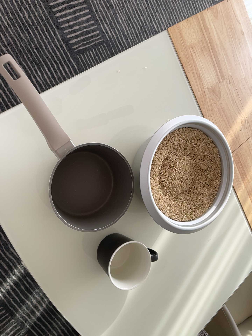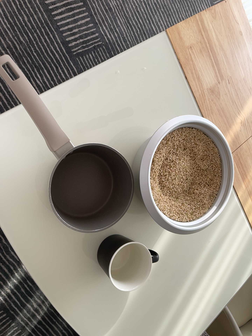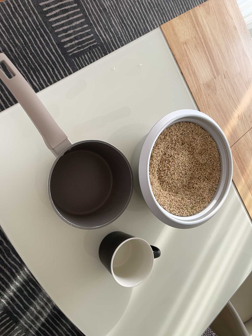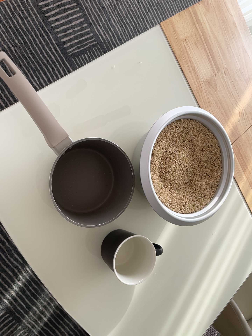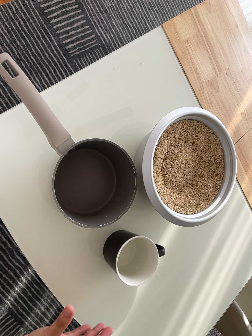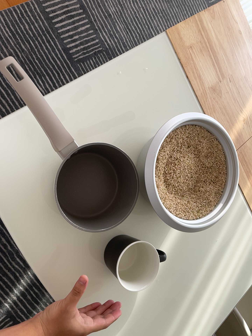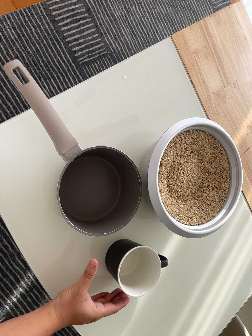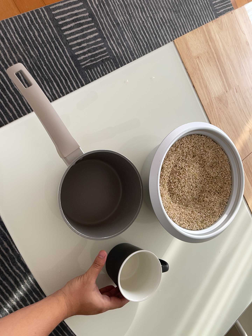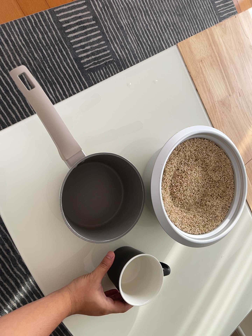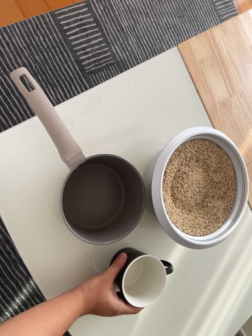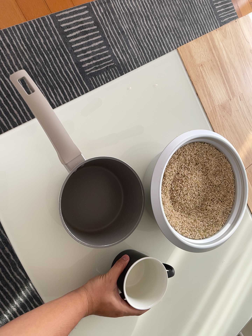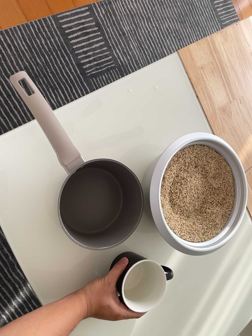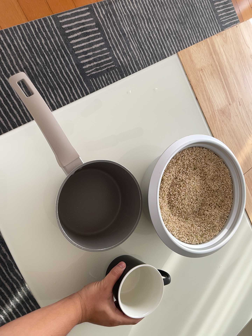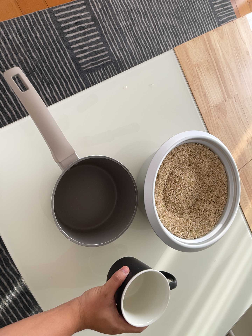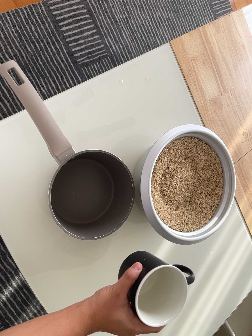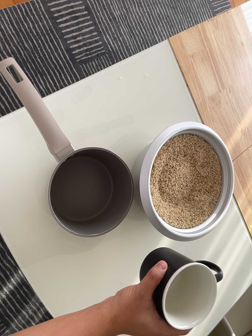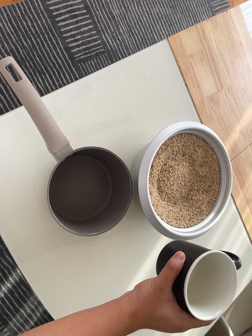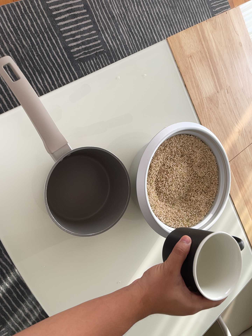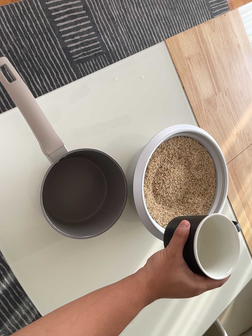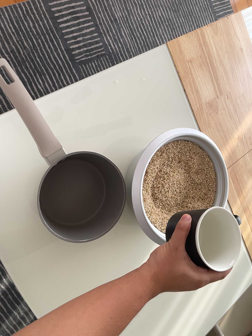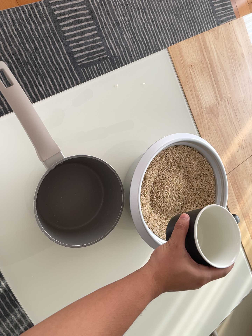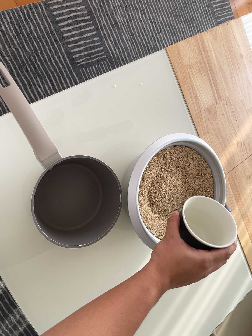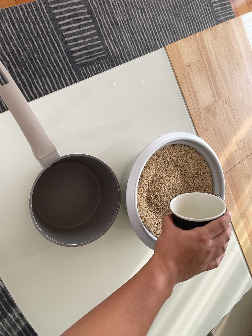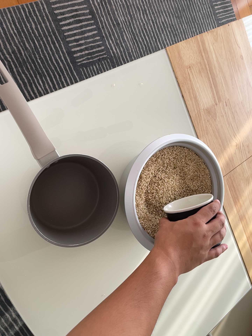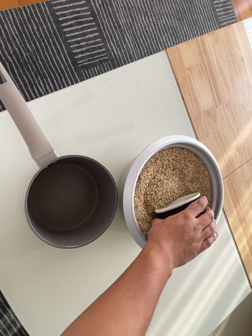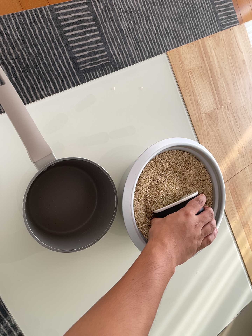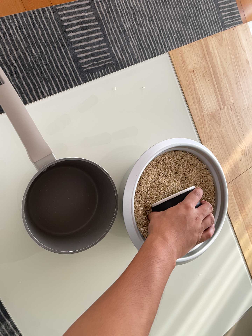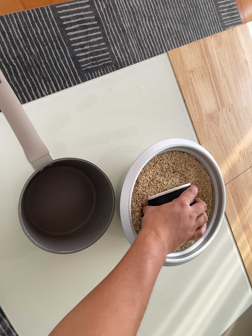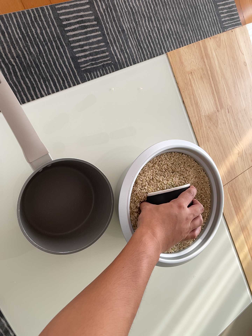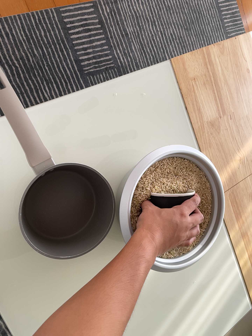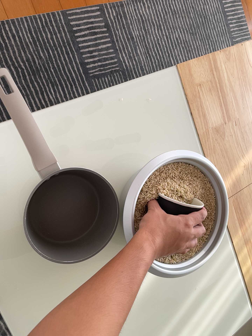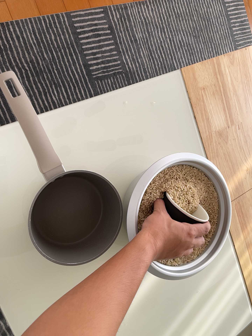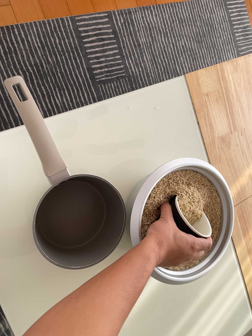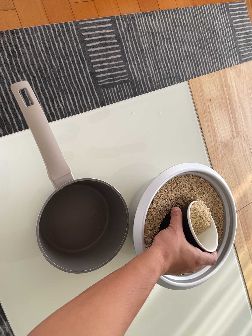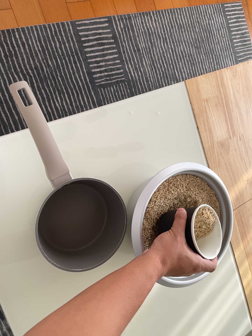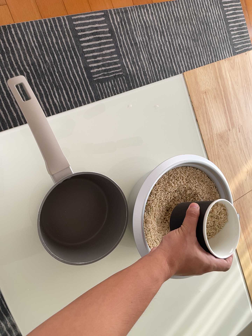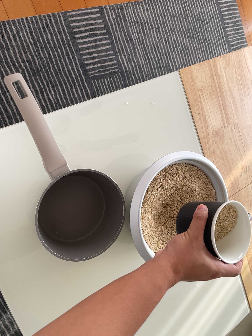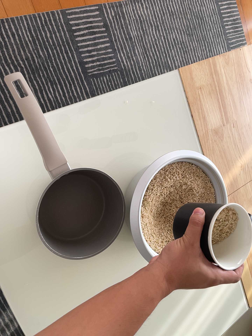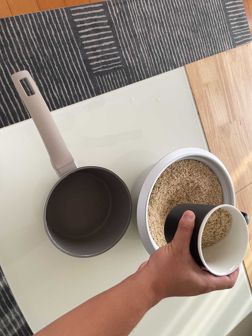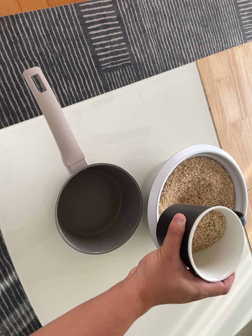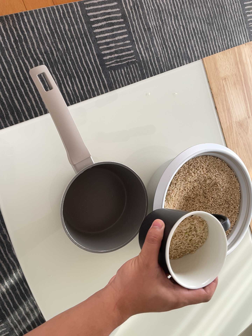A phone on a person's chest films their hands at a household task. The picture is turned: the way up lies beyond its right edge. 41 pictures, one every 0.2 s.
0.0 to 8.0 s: The camera rolls about its line of sight by about 10 degrees, and the scene rotates clockwise.
The film runs forward here.
